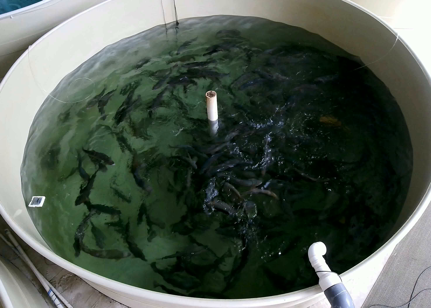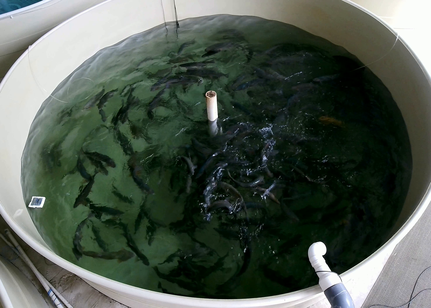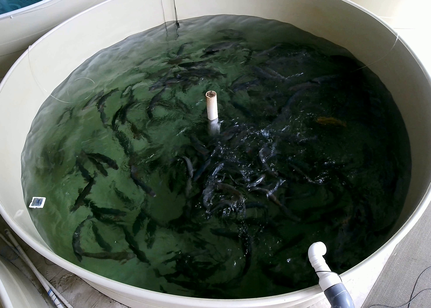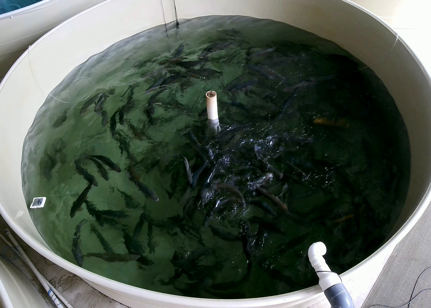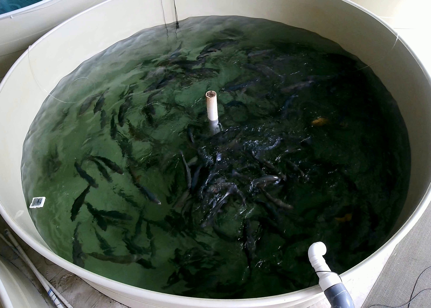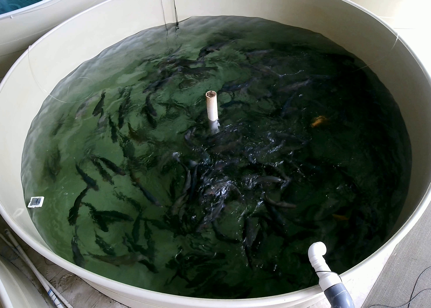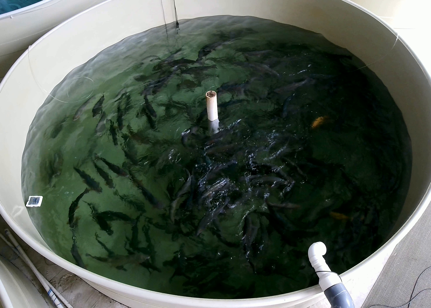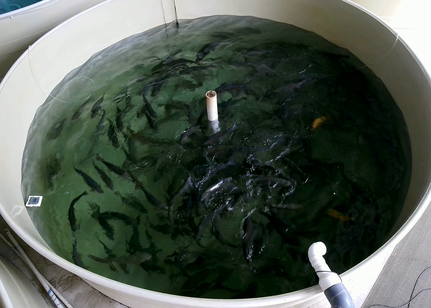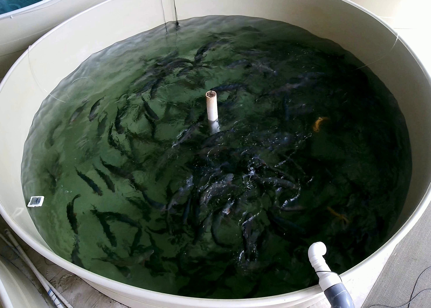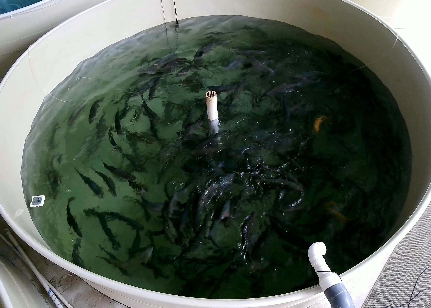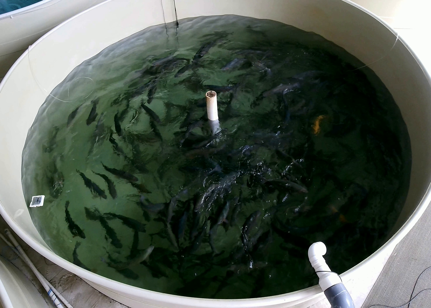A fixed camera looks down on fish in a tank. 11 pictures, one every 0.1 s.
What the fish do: Foraging.
